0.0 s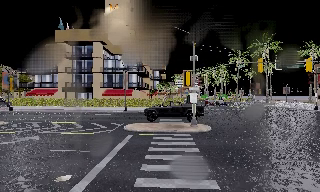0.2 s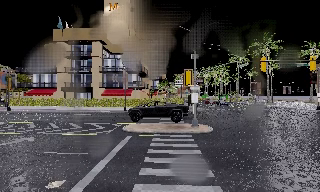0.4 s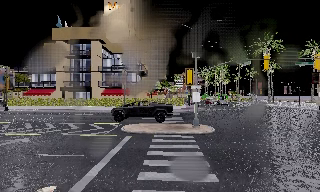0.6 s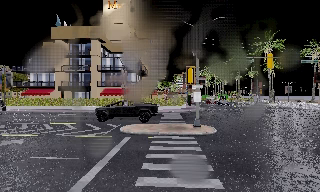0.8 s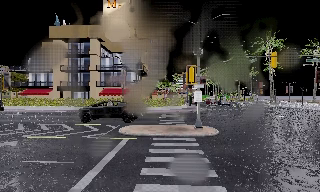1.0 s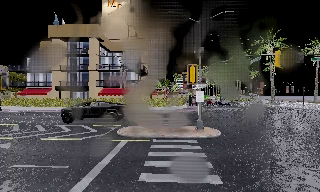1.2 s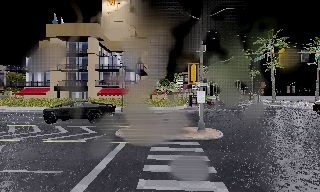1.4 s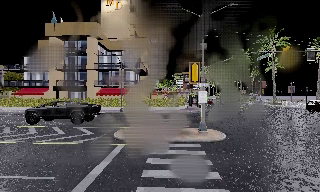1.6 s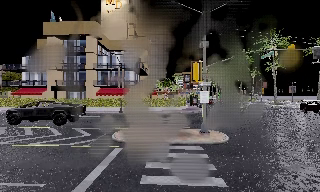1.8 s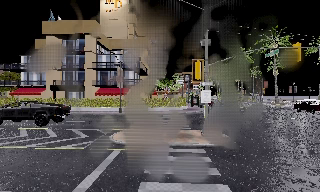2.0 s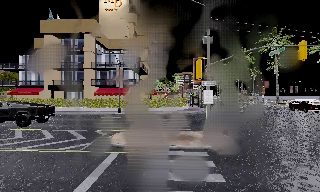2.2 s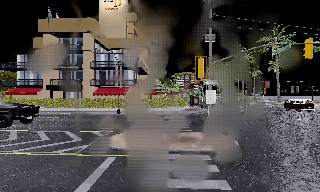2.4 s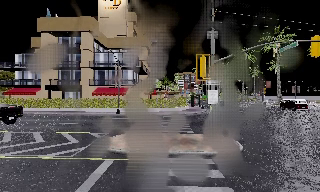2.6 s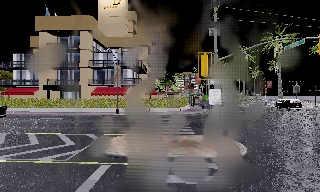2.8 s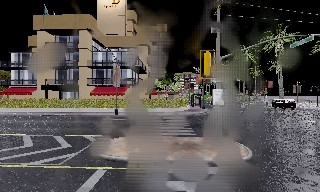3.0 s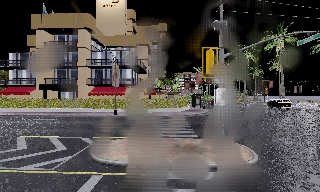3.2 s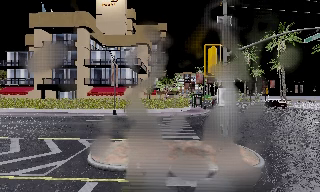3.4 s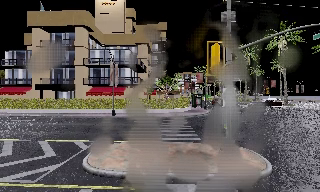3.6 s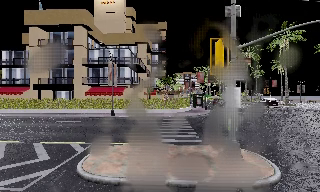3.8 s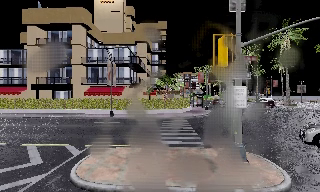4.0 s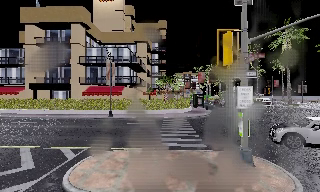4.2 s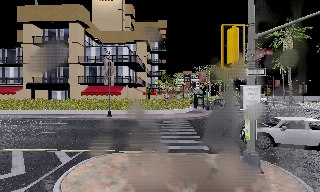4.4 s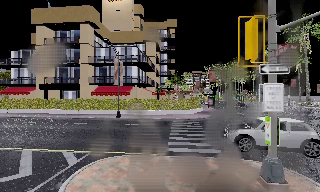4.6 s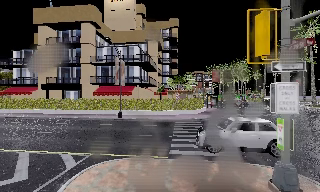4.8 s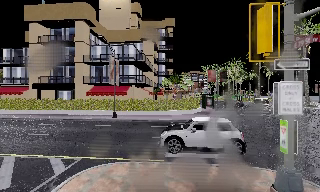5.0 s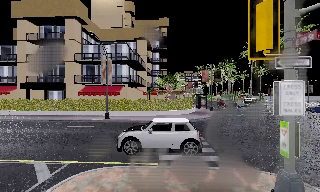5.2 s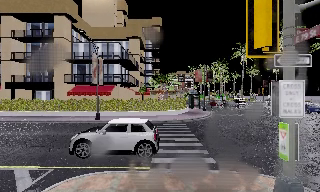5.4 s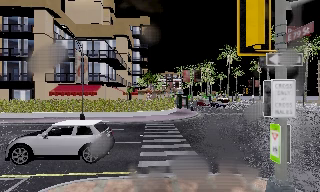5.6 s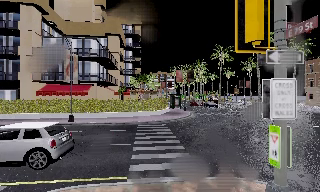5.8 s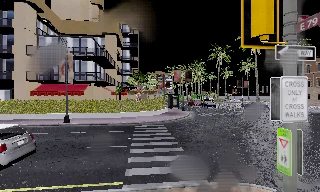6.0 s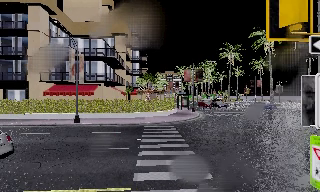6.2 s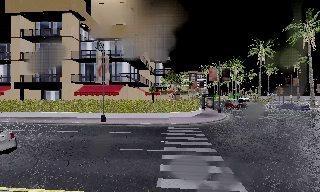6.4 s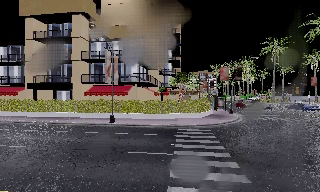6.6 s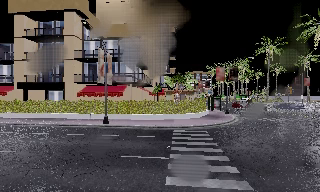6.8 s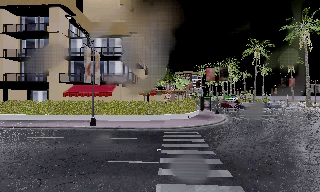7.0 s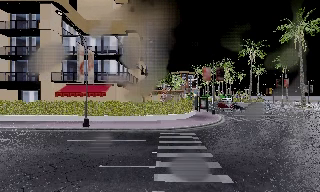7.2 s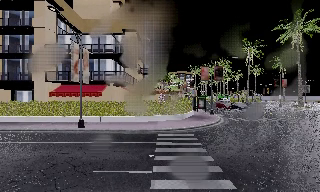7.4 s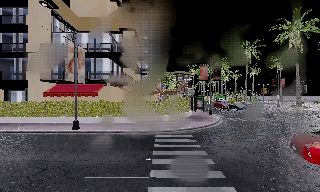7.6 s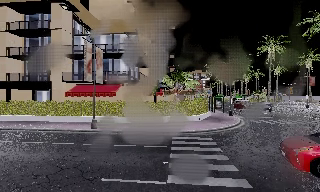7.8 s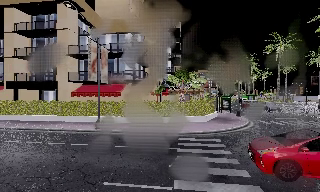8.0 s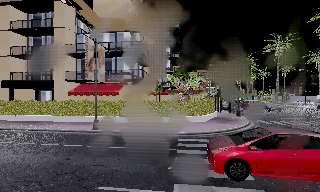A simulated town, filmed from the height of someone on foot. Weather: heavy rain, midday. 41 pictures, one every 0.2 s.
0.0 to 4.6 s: The camera travels forward, about 9 m, so what stands in front looms larger.
4.6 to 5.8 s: The camera swings to its right by about 15 degrees, and the scene slides to the left. It travels forward, about 2 m, so what stands in front looms larger.
5.8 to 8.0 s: The camera pans to its left, which is counterclockwise from overhead, by about 15 degrees. It travels forward, about 4 m, so what stands in front looms larger.
The film runs forward here.
